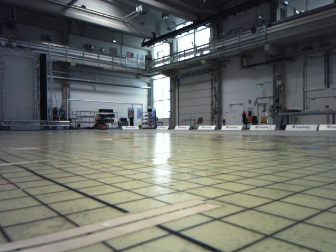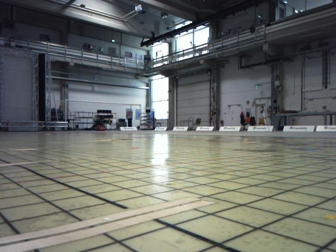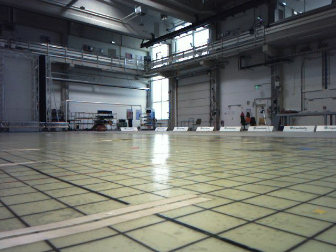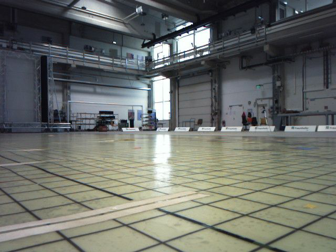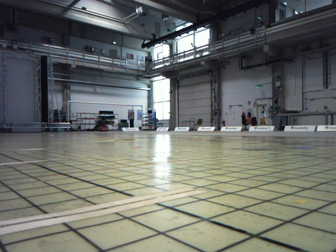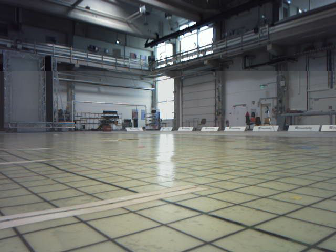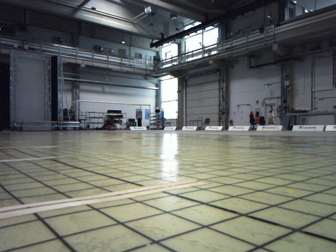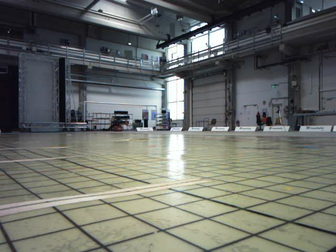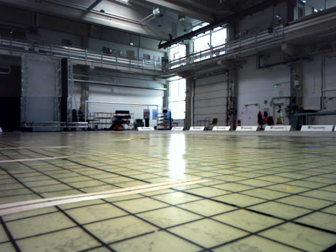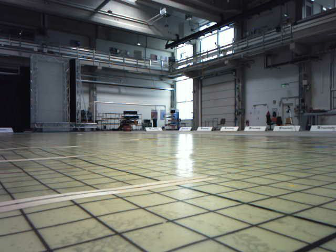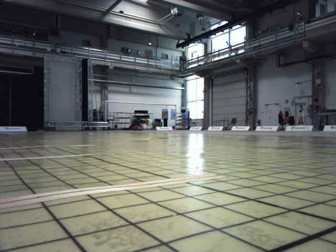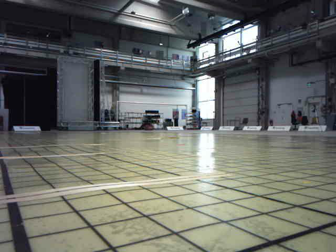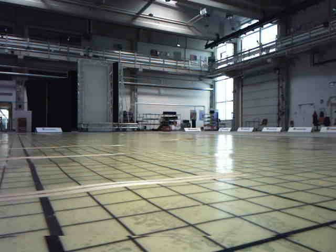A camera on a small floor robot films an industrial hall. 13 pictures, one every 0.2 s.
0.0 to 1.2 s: The camera travels backward, about 0.2 m, so what stands in front gets smaller.
1.2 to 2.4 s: The camera pans to its left, which is counterclockwise from overhead, by about 10 degrees. It travels backward, about 0.2 m, so what stands in front gets smaller.
The film runs backward here.
